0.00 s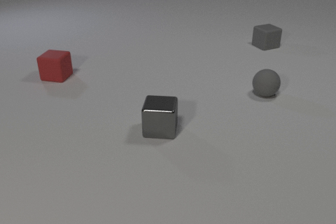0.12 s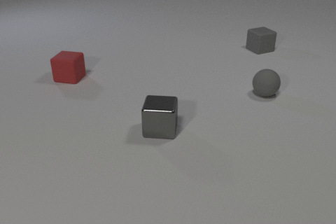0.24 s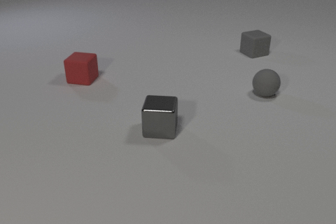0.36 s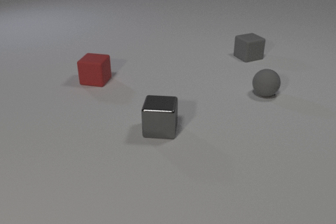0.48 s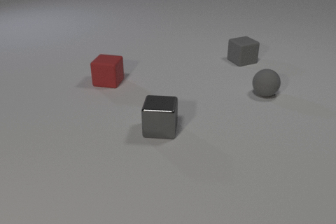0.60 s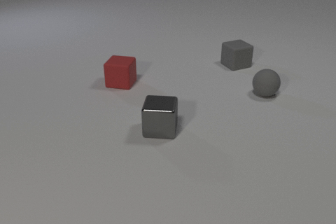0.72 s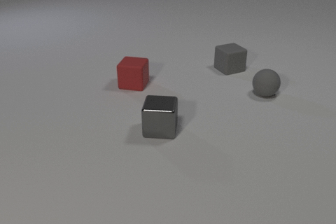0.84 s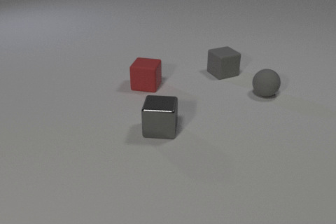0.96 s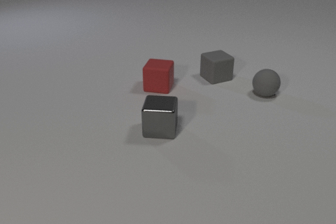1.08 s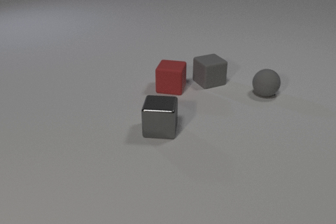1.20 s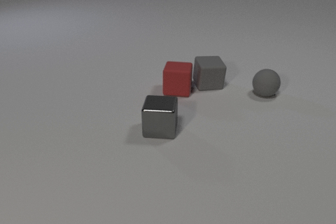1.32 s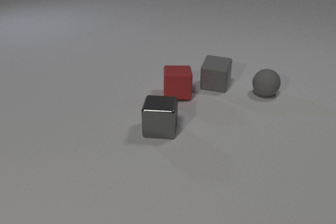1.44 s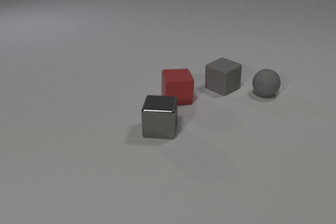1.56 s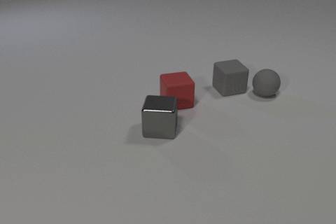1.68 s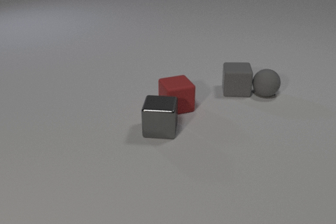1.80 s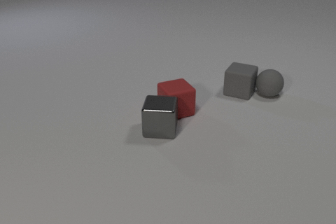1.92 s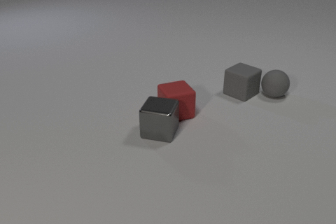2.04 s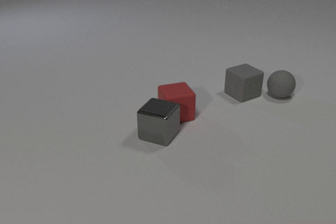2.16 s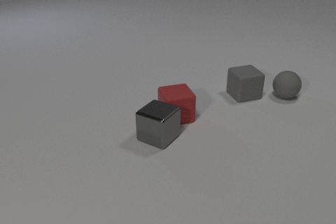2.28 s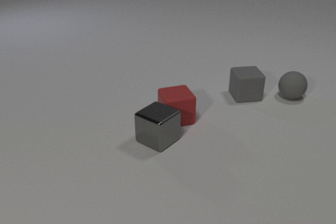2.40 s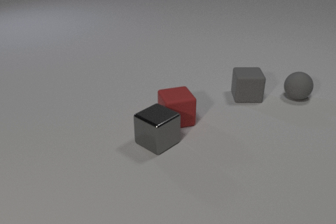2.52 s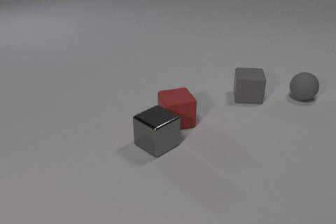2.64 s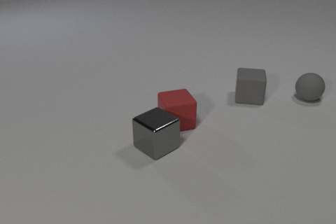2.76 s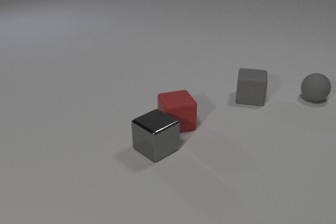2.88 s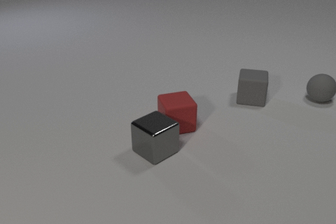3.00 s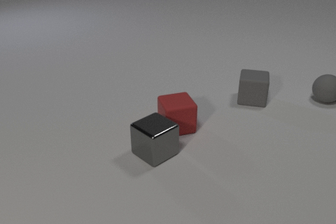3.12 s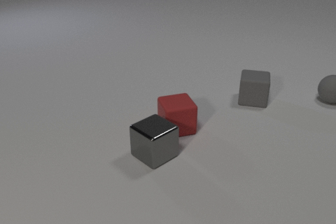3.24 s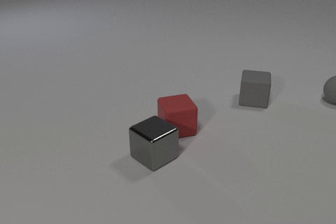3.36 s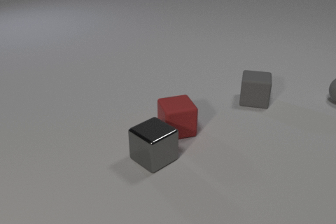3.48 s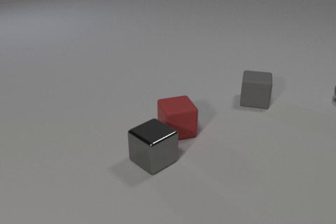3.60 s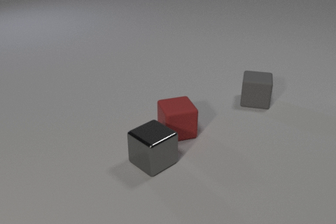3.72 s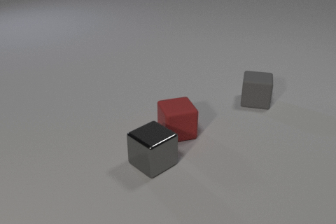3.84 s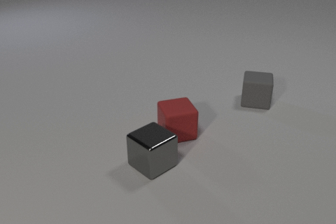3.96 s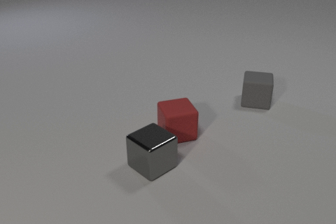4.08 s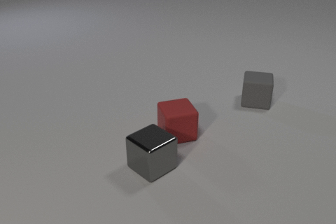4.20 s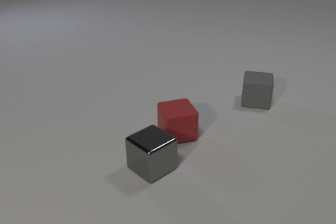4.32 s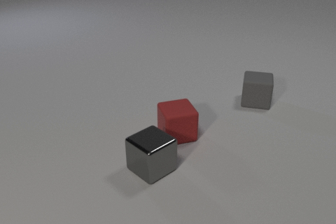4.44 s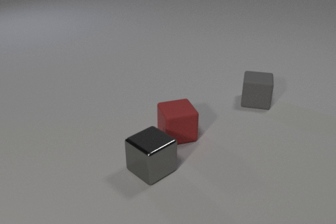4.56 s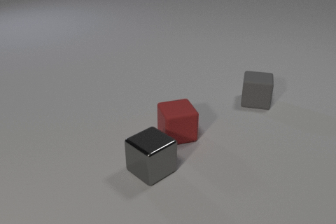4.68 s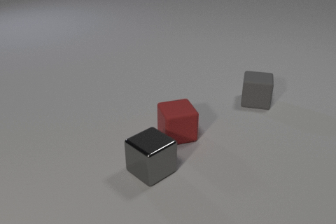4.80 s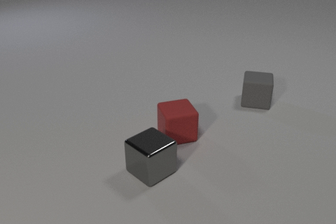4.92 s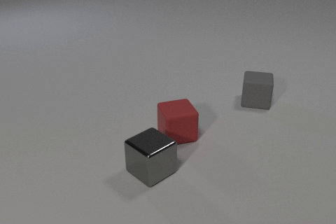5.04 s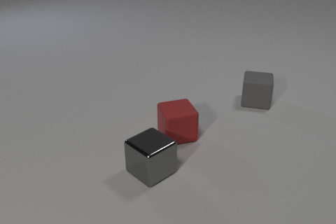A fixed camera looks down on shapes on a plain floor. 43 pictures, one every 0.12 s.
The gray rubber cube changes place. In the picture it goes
toward the camera.
The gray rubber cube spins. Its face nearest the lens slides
to the left.
0.00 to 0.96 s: The gray rubber cube slides toward the camera and to the left. The red rubber cube slides to the right and toward the camera.
0.96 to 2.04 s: The gray rubber cube slides toward the camera and to the right, spins clockwise seen from above by about 180 degrees, its near face sliding to the left. The red rubber cube slides toward the camera, spins so that its near face slides to the right, counterclockwise seen from above. The gray metal cube slides toward the camera. The gray rubber sphere rolls to the right. The gray rubber cube and the red rubber cube collide. The gray rubber cube and the gray rubber sphere collide. The red rubber cube and the gray metal cube collide.
2.04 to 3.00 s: The gray rubber cube slides toward the camera and to the right, spins so that its near face slides to the left, clockwise seen from above. The red rubber cube slides toward the camera. The gray metal cube slides toward the camera, spins so that its near face slides to the left, clockwise seen from above. The gray rubber sphere rolls to the right.
3.00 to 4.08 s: The red rubber cube slides toward the camera. The gray metal cube slides toward the camera. The gray rubber sphere rolls to the right, leaves at the right edge.
4.08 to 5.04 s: Next to nothing moves.
What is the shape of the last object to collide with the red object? cube.
What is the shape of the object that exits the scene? sphere.
How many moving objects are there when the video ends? 0.
